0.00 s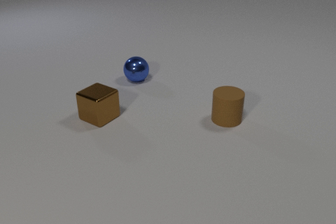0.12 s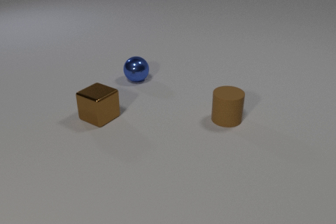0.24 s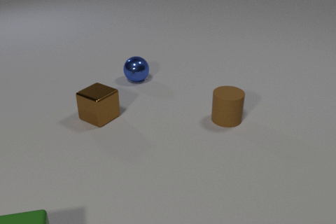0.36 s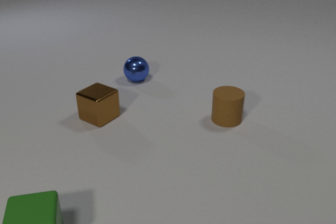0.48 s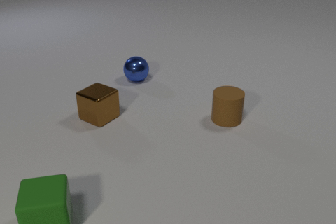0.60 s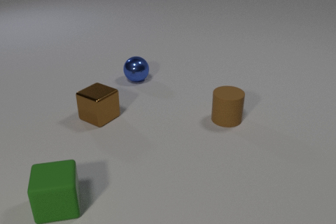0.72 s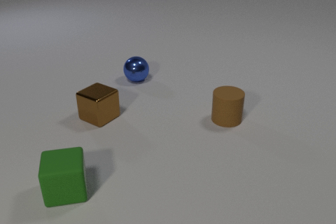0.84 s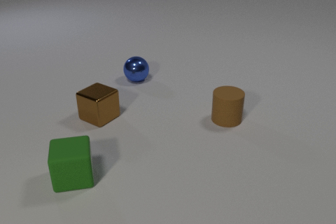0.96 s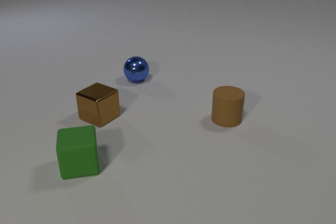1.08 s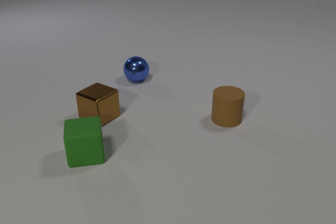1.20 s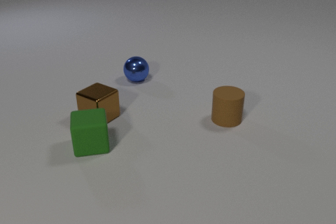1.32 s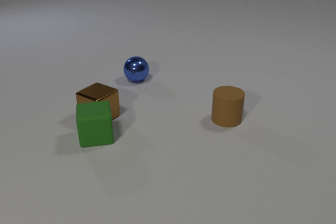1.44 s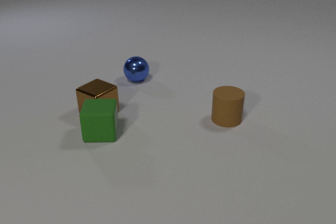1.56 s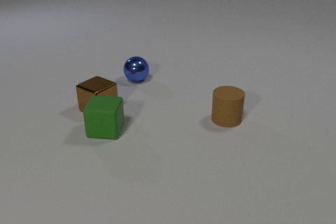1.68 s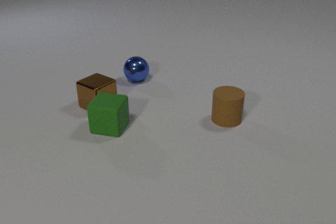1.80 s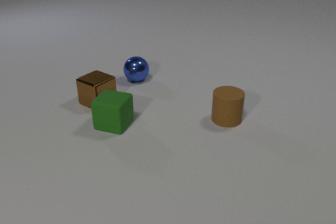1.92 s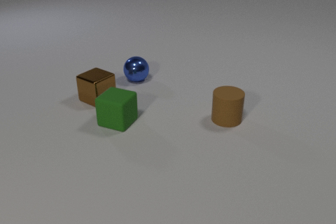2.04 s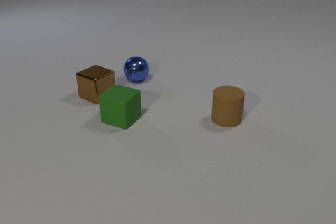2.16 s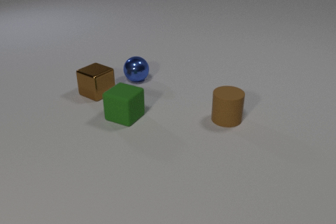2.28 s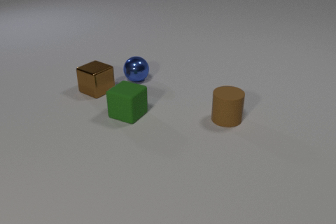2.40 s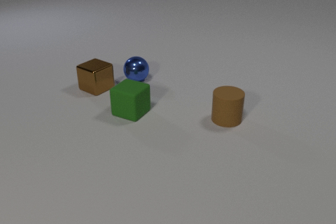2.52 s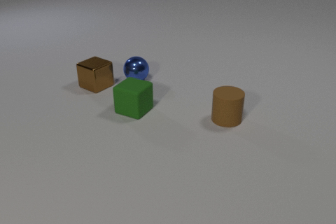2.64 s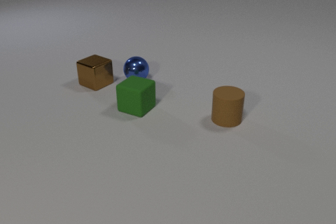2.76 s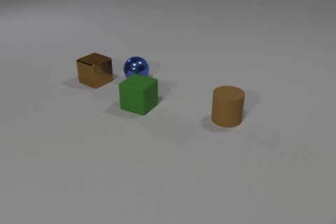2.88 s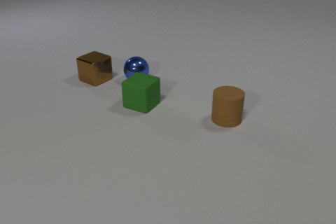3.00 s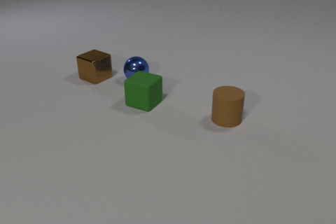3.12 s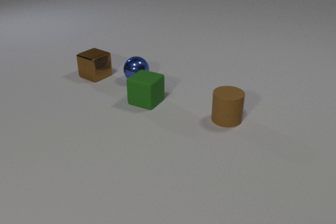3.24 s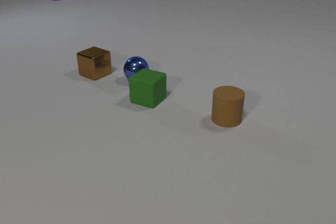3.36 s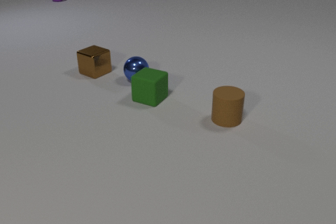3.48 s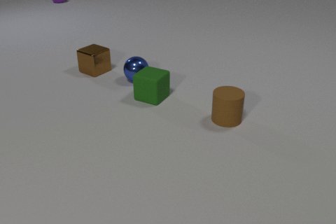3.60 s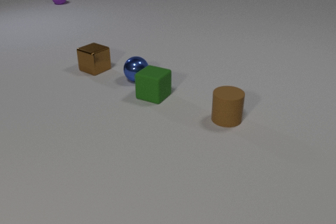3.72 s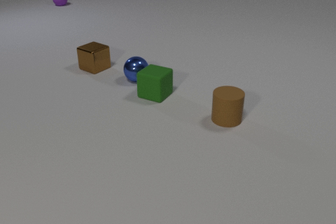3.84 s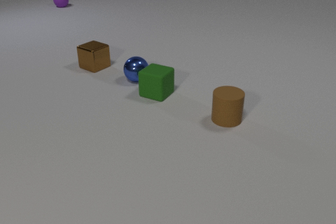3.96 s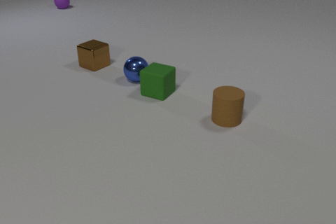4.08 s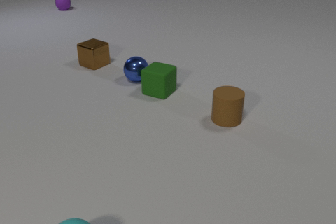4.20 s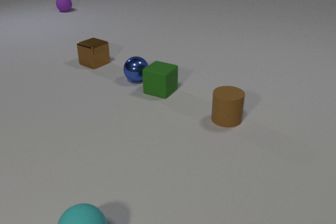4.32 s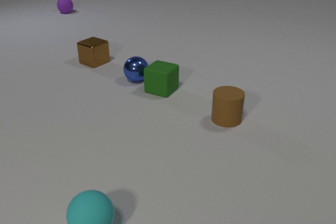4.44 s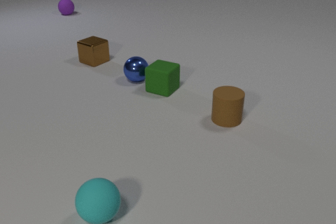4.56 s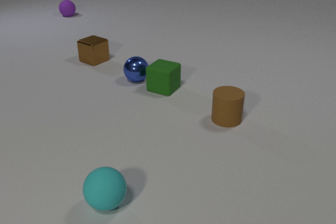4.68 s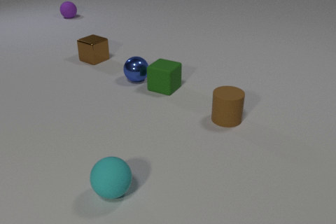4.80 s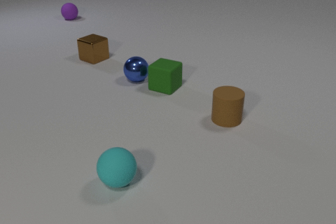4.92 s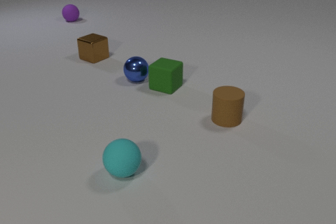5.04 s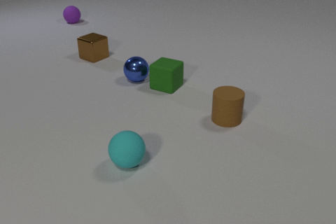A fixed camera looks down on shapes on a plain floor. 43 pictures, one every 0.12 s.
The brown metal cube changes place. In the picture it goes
away from the camera.
The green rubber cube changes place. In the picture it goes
away from the camera.
0.00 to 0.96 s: The green rubber cube comes in at the bottom edge, slides away from the camera and to the right.
0.96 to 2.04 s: The green rubber cube slides away from the camera and to the right, spins clockwise seen from above by about 45 degrees, its near face sliding to the left. The brown metal cube slides away from the camera. The green rubber cube and the brown metal cube collide.
2.04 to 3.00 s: The green rubber cube slides away from the camera and to the right. The brown metal cube slides away from the camera.
3.00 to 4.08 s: The green rubber cube slides away from the camera and to the right. The brown metal cube slides away from the camera. The purple rubber sphere comes in at the top edge, rolls toward the camera. The cyan rubber sphere comes in at the bottom edge.
4.08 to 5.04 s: The green rubber cube slides away from the camera and to the right. The brown metal cube slides away from the camera. The purple rubber sphere rolls toward the camera. The cyan rubber sphere rolls away from the camera and to the right.
What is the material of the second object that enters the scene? rubber.
What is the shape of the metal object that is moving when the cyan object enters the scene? cube.
Are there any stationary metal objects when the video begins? yes.
